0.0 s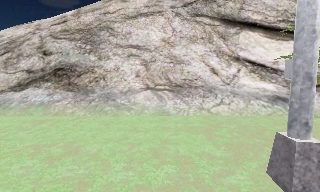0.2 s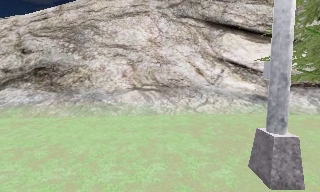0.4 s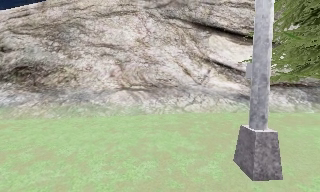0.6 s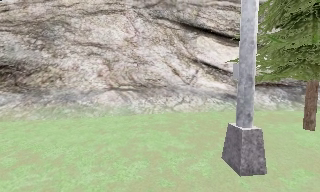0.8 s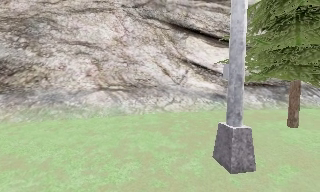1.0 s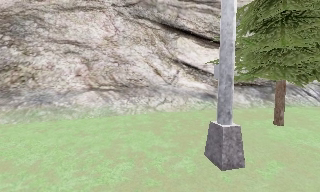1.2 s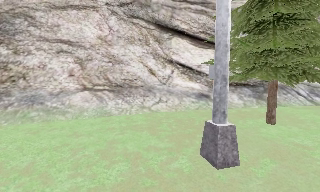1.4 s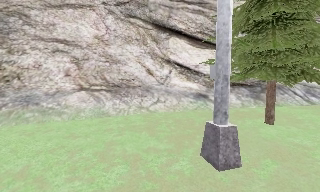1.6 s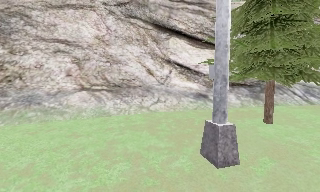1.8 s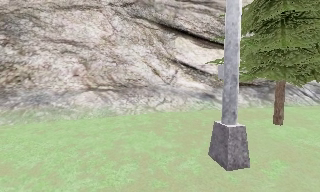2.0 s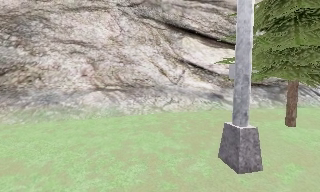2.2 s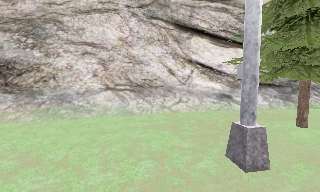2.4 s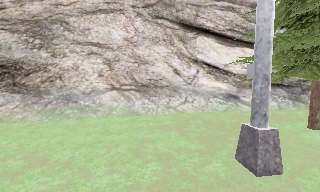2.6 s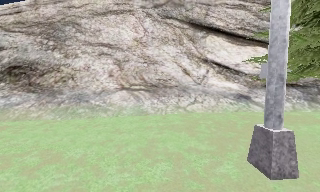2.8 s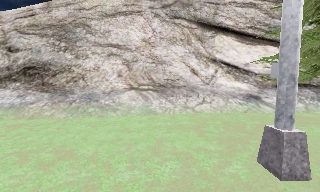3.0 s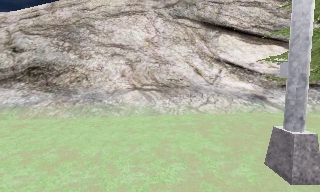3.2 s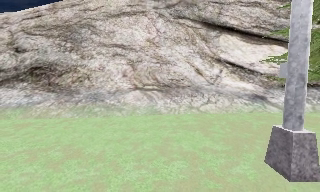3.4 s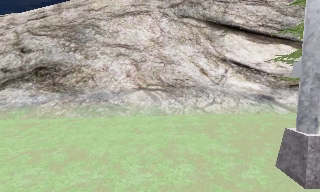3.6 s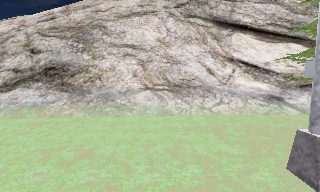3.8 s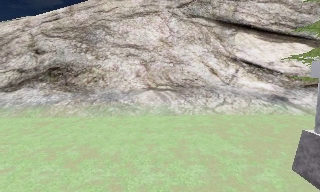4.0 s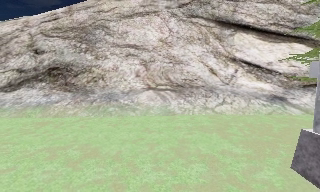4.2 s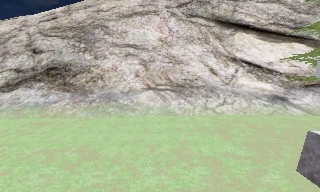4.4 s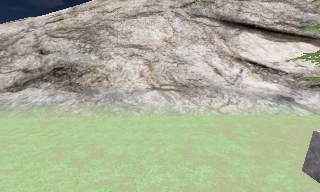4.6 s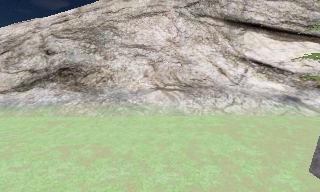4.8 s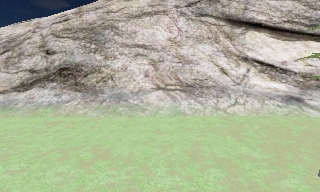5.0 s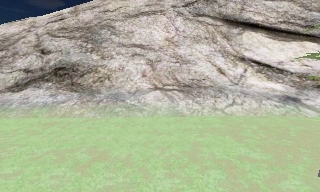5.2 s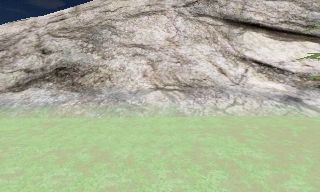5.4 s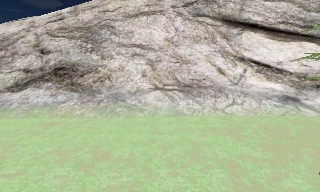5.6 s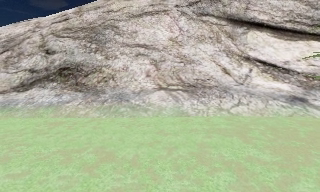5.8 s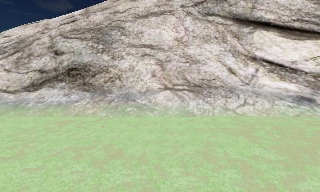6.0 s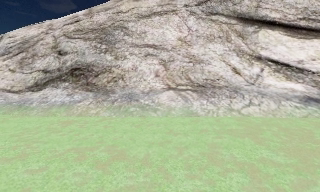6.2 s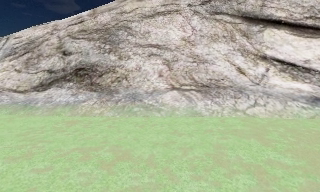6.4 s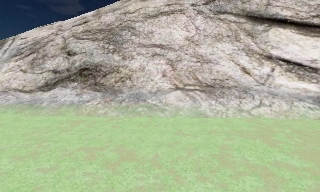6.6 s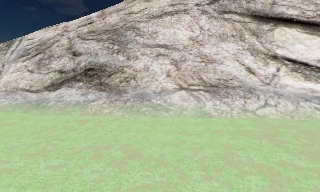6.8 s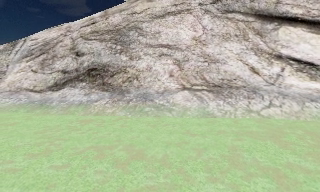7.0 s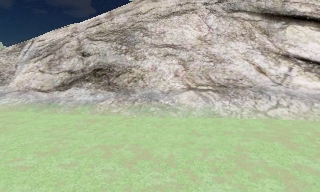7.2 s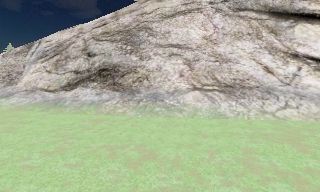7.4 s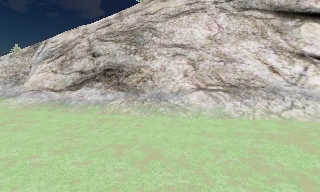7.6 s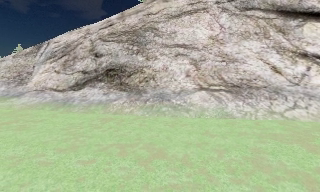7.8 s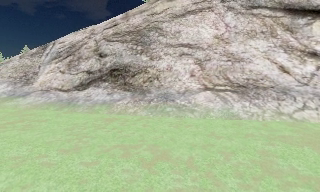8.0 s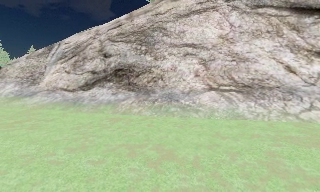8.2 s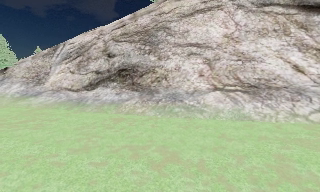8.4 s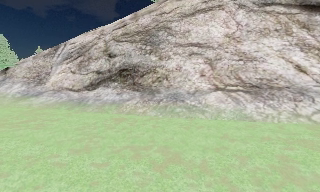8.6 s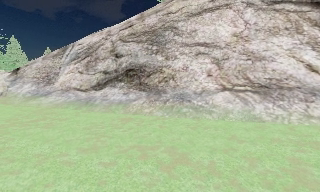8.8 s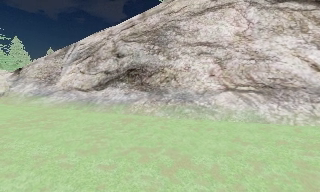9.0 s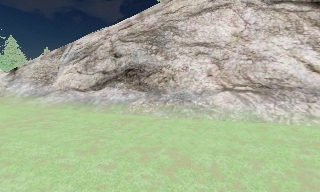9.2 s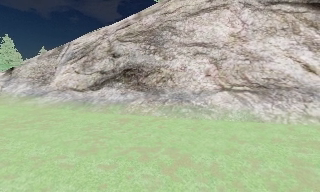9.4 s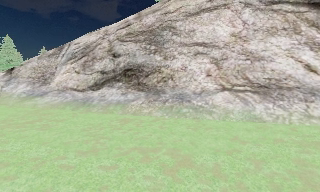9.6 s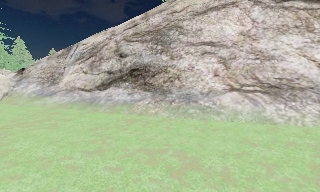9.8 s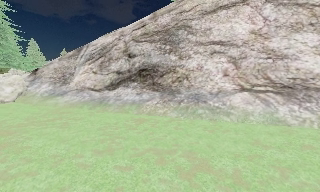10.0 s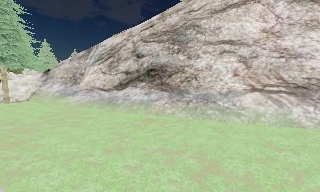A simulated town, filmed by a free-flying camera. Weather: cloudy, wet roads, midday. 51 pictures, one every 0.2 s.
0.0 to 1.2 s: The camera swings to its right by about 20 degrees, and the scene slides to the left.
1.2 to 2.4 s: The camera shifts only a little, or ends up much as it began.
2.4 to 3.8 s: The camera pans to its left, which is counterclockwise from overhead, by about 10 degrees.
3.8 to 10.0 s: The scene slides to the right, as the camera pans about 25 degrees to its left. It travels to its left and forward, about 1.5 m, so close, fixed things drift to the right.
The film runs forward here.
